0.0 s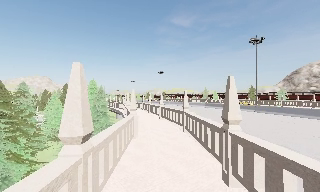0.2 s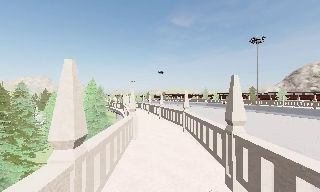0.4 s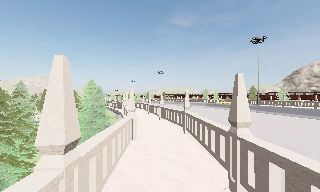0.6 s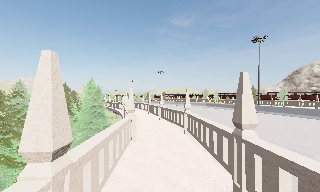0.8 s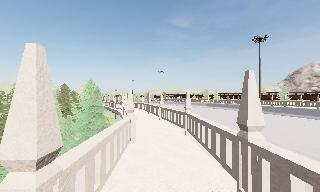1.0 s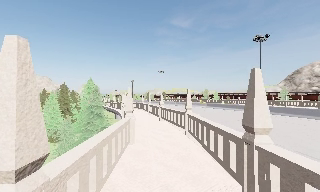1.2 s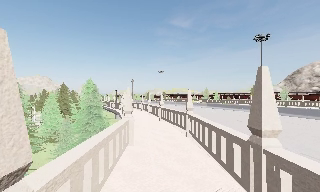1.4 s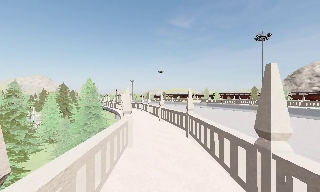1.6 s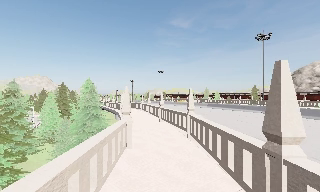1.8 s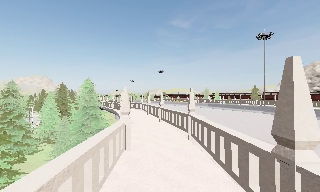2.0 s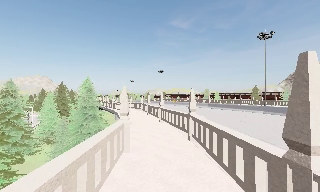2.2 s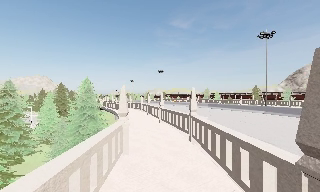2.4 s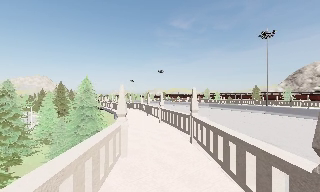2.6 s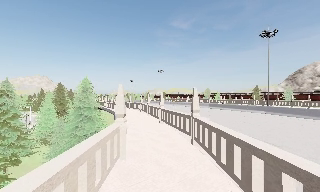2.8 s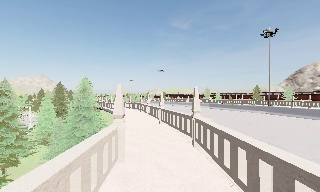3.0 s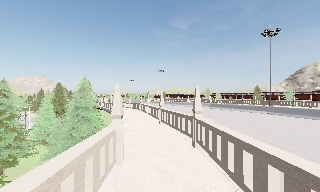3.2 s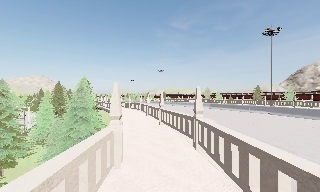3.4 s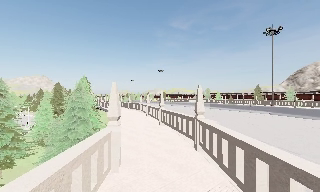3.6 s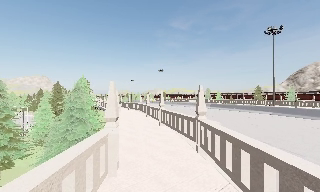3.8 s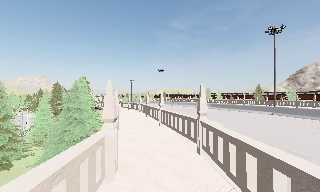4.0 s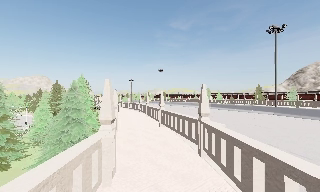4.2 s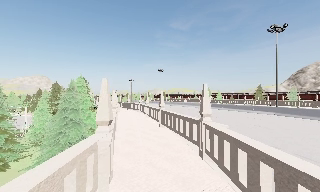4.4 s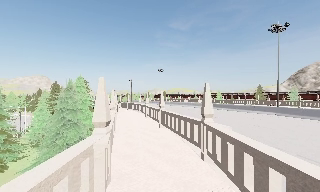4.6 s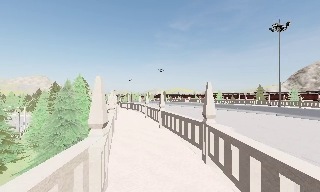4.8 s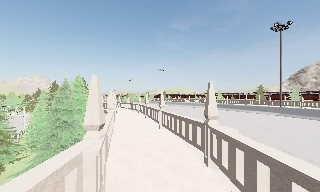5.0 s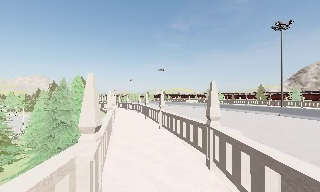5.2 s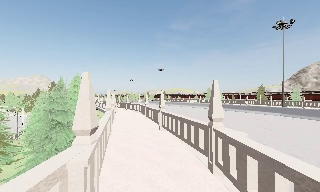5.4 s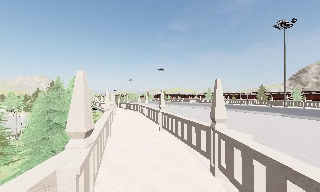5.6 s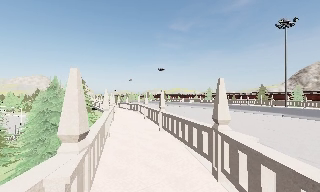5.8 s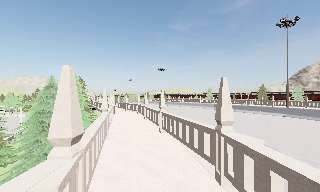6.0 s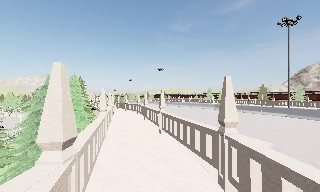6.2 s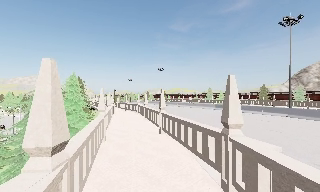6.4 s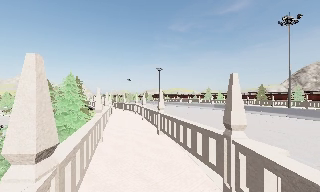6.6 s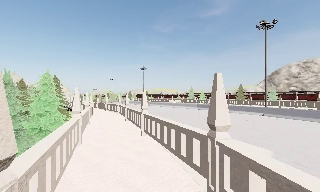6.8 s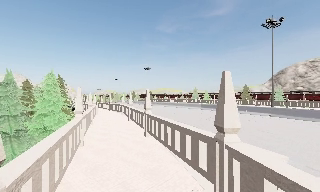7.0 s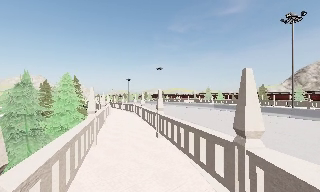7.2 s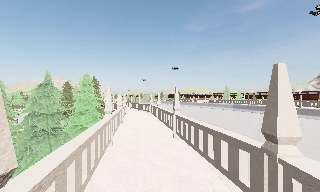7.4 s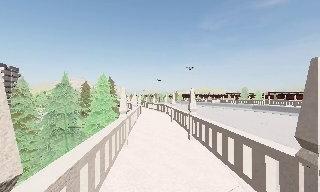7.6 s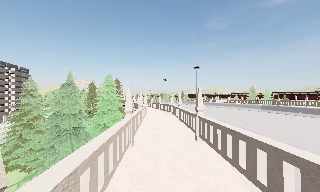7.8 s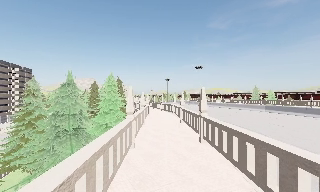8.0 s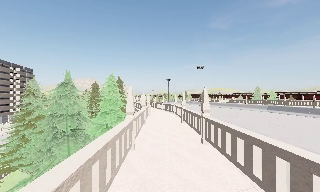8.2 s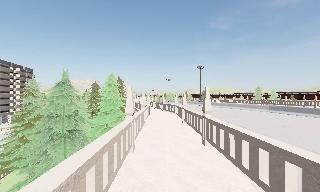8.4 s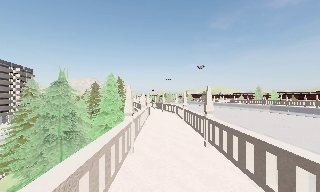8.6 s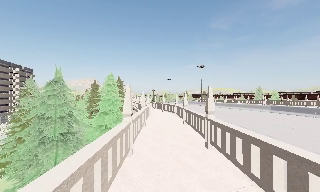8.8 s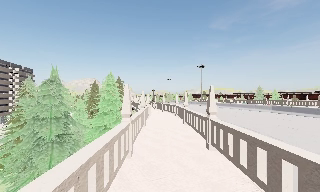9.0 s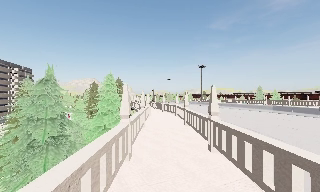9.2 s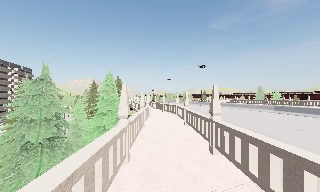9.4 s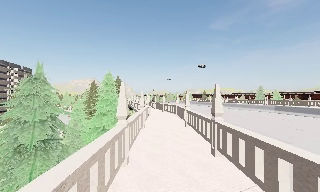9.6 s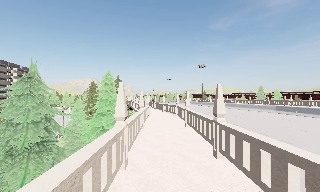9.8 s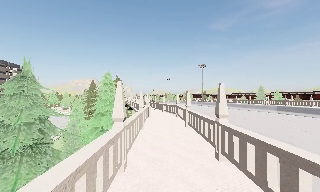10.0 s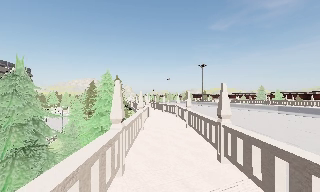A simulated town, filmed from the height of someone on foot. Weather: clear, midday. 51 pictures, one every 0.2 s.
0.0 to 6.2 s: The camera travels forward, about 7 m, so what stands in front looms larger.
6.2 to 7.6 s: The scene slides to the right, as the camera pans about 10 degrees to its left. It travels forward, about 1.5 m, so what stands in front looms larger.
7.6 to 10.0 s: The camera travels forward, about 2.5 m, so what stands in front looms larger.
The film runs forward here.
